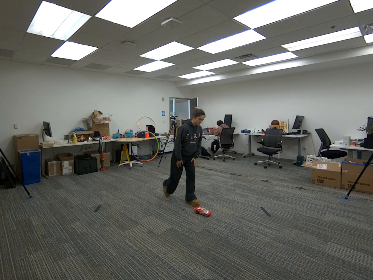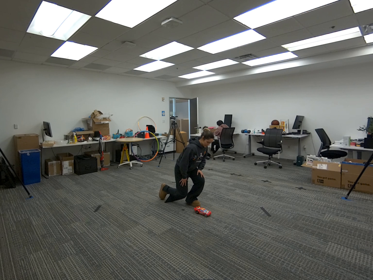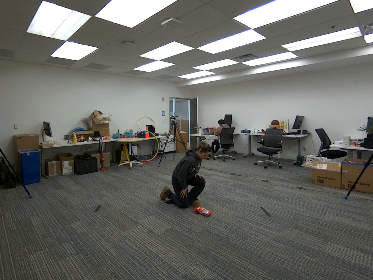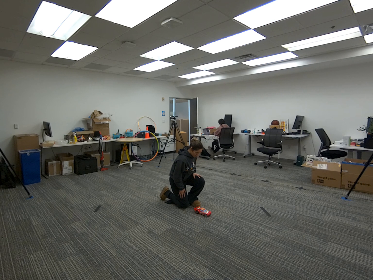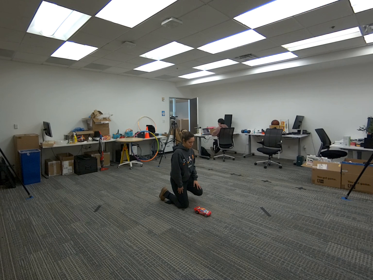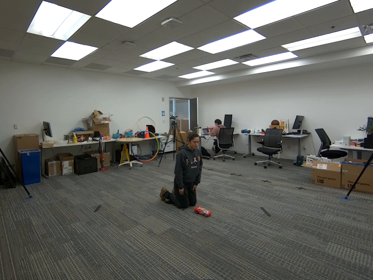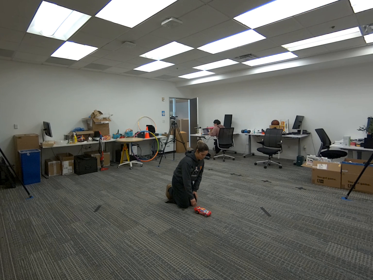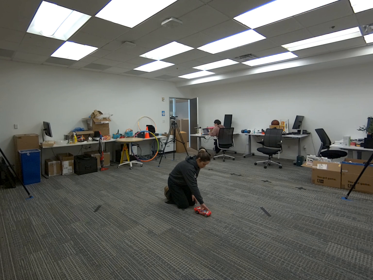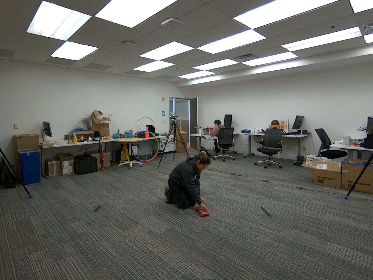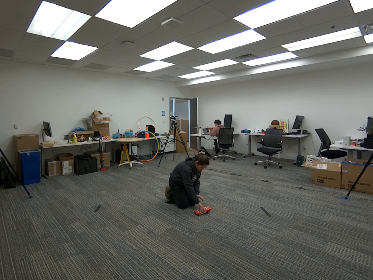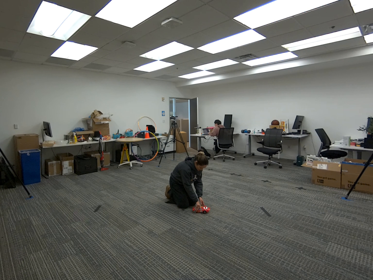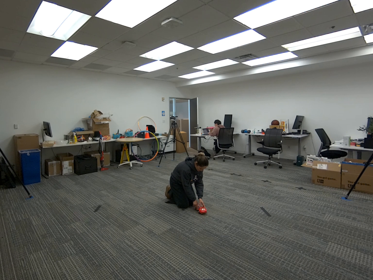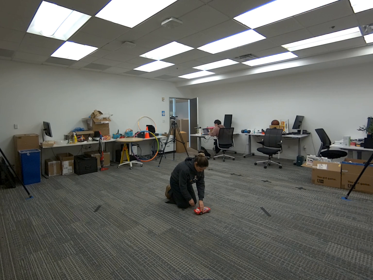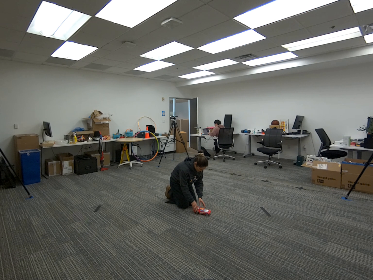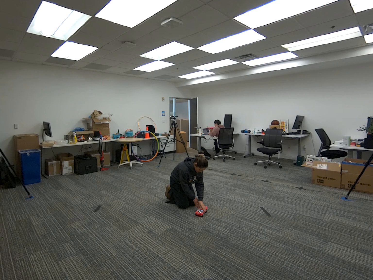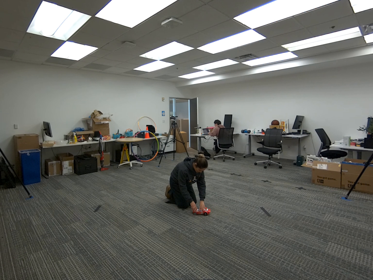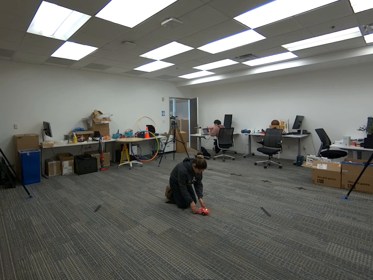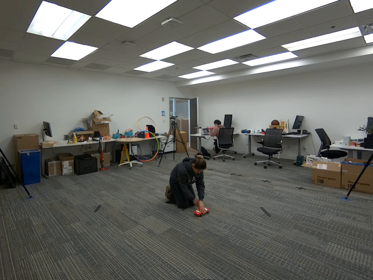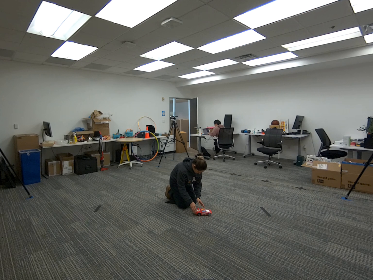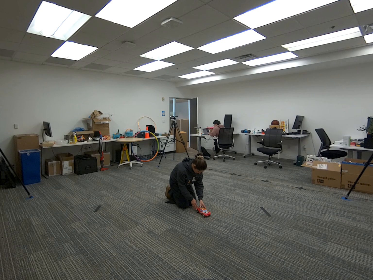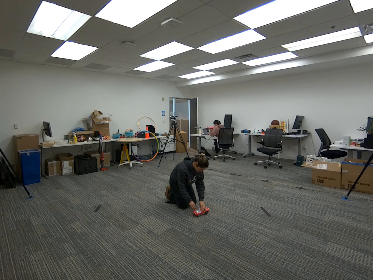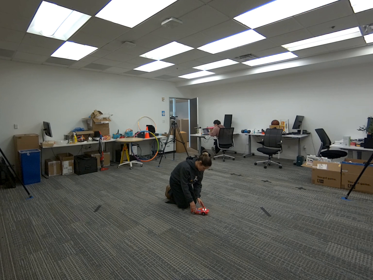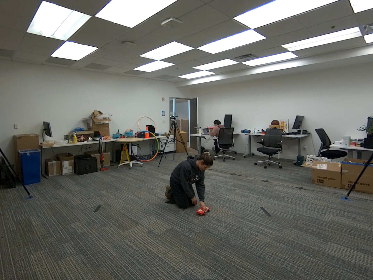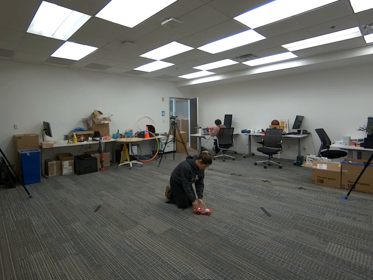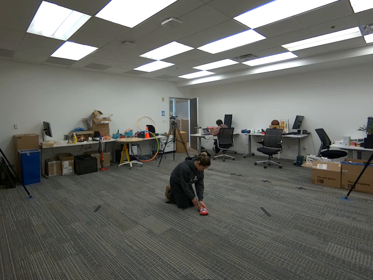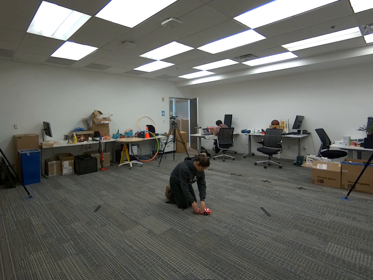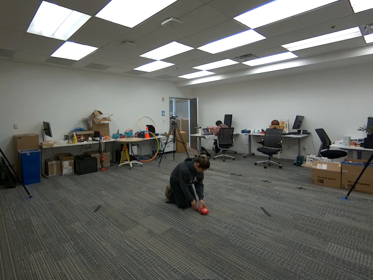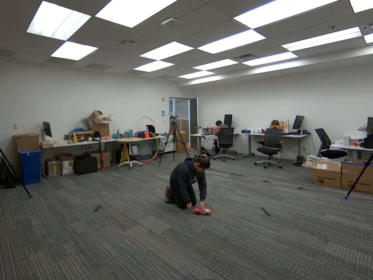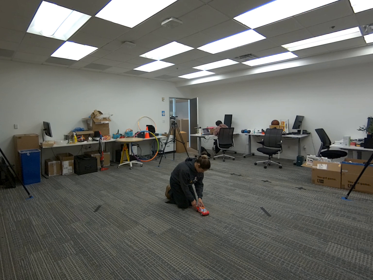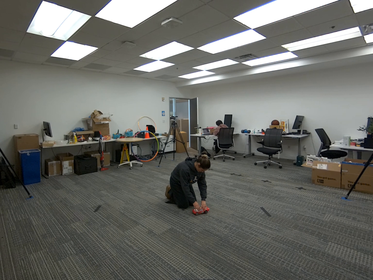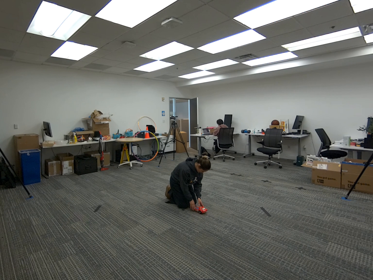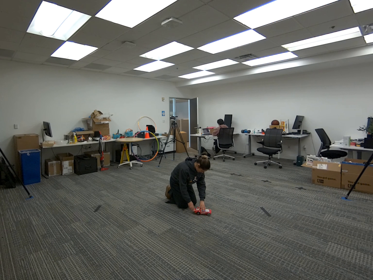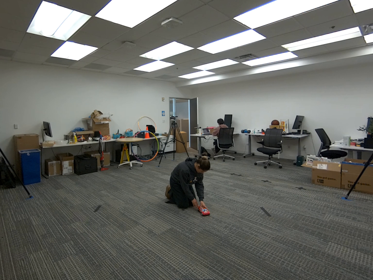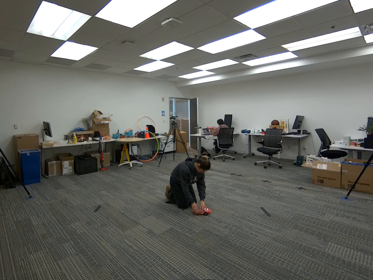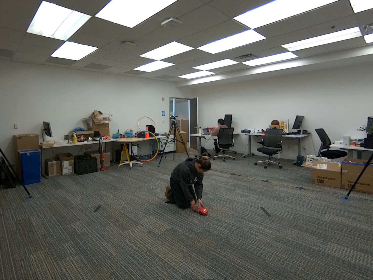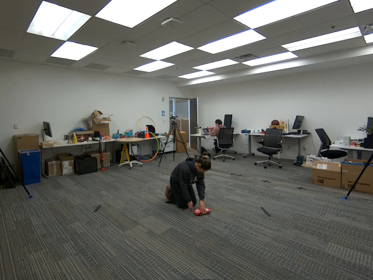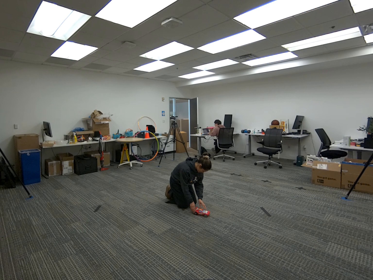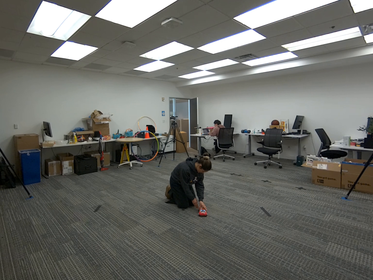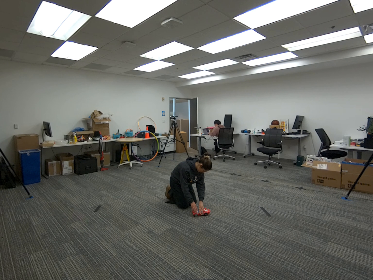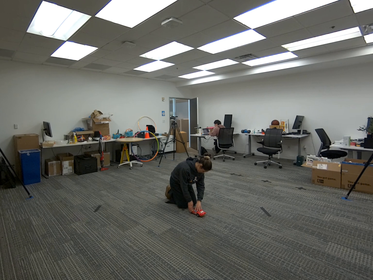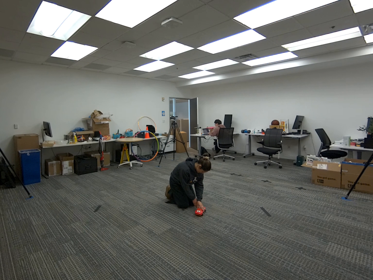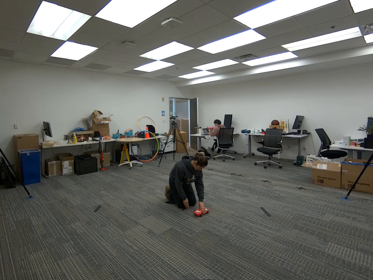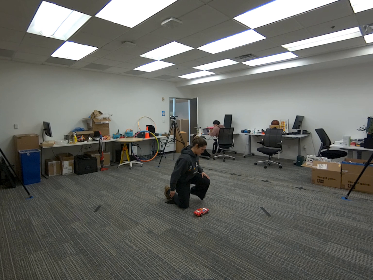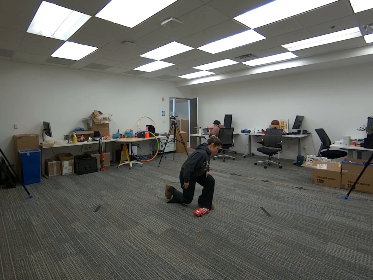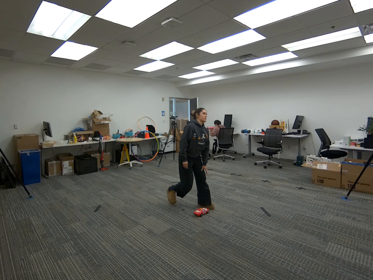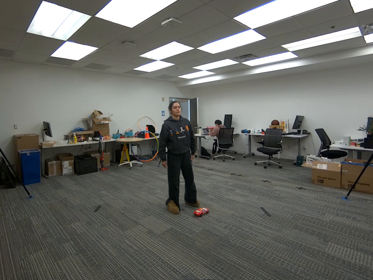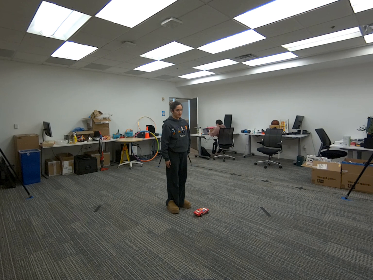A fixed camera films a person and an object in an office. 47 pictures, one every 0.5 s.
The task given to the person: Walk to the toy car on the ground, bend down to your knees and use both of your hands to grasp the car and rotate it while maintaining the car on the ground. Stand up when finished.
